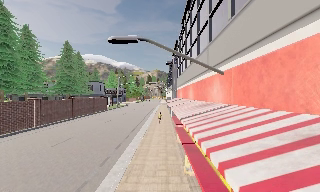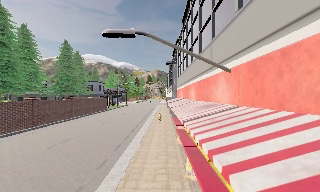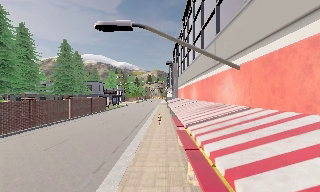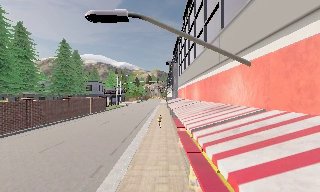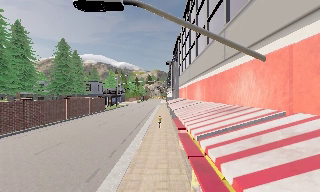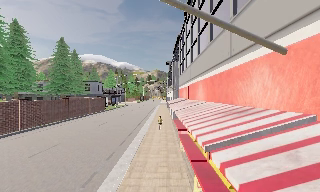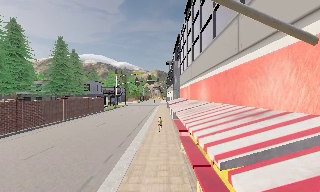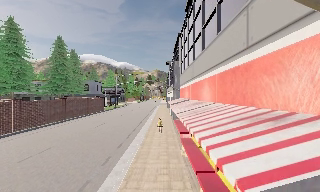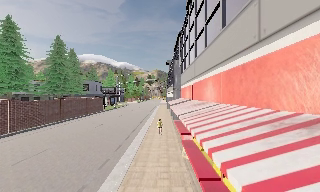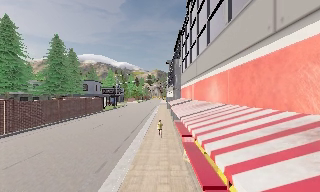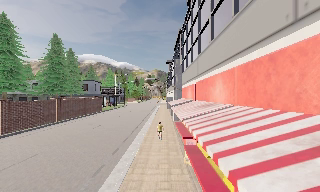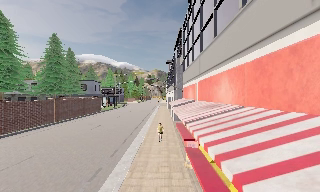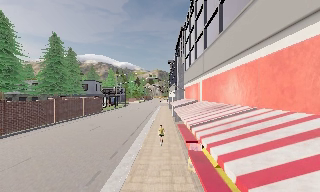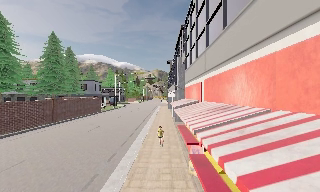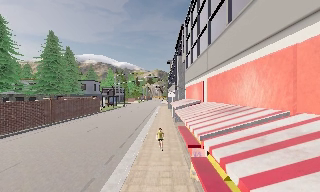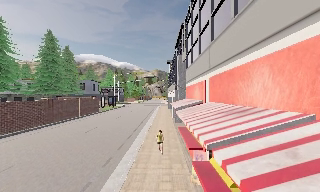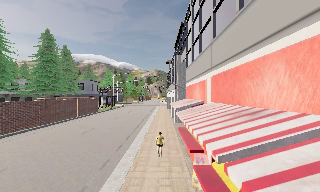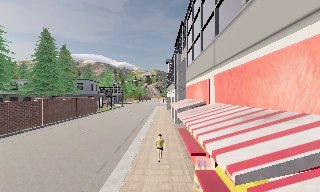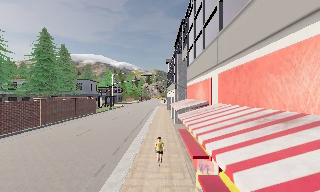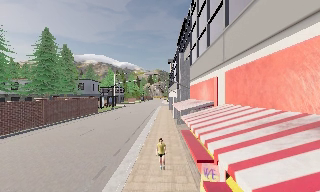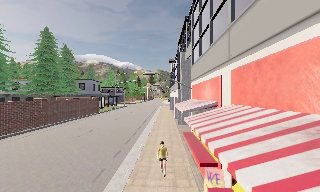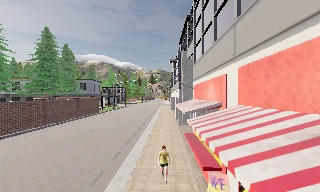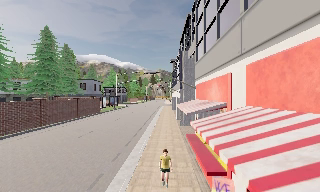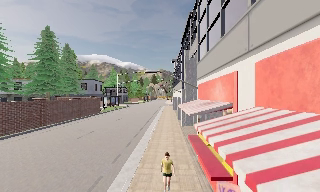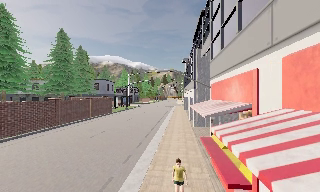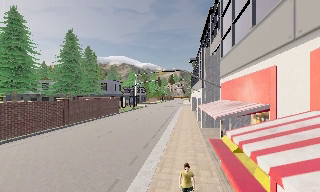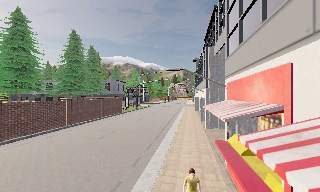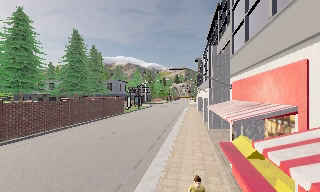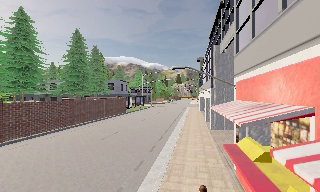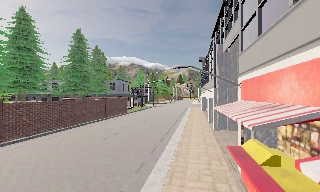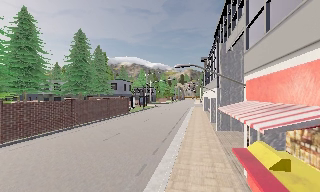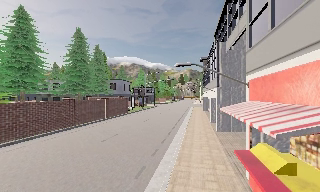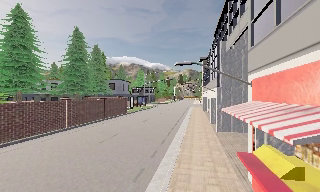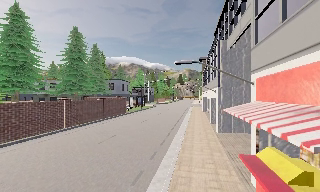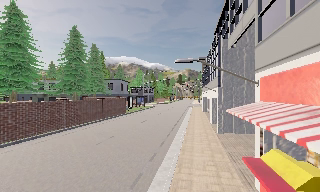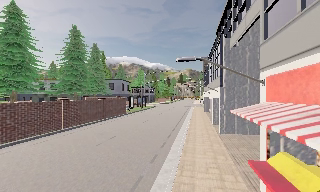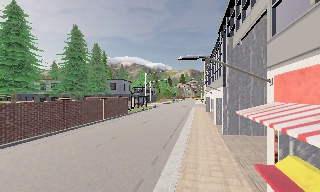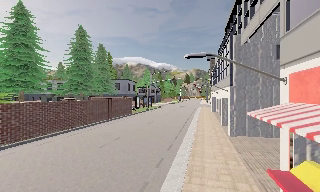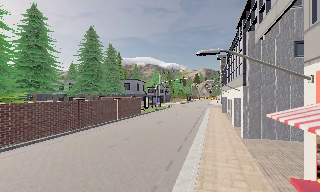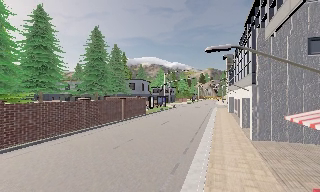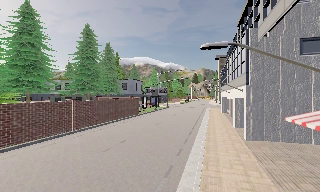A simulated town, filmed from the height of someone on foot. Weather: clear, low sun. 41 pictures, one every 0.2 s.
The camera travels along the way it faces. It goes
forward.
0.0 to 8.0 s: The camera swings to its left by about 15 degrees, and the scene slides to the right. It travels forward, about 9 m, so what stands in front looms larger.
The film runs forward here.
